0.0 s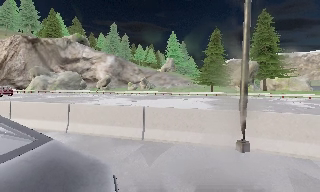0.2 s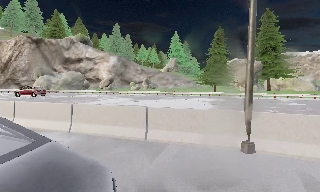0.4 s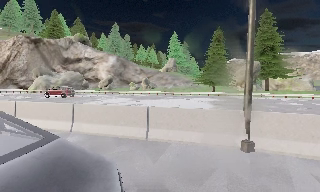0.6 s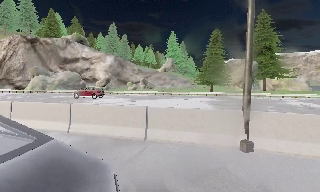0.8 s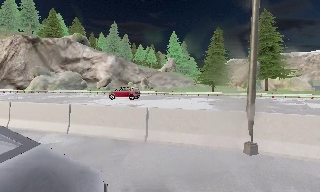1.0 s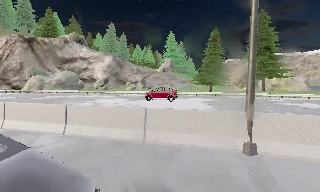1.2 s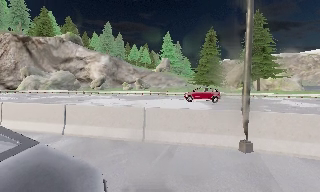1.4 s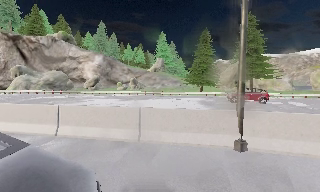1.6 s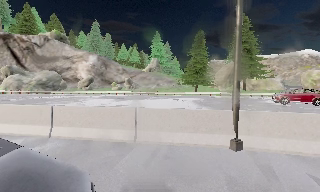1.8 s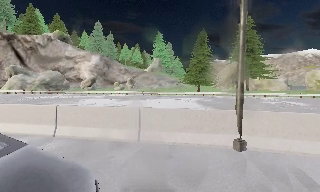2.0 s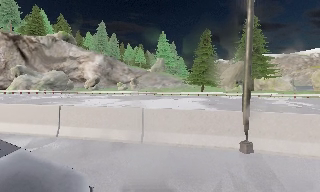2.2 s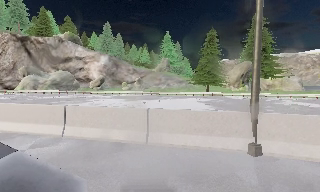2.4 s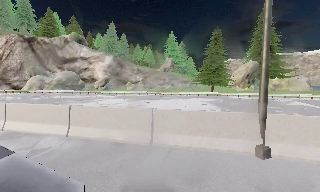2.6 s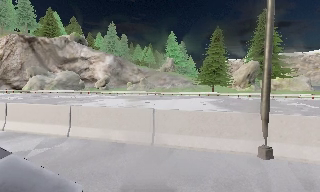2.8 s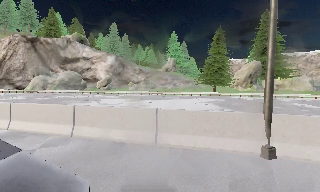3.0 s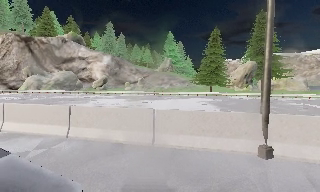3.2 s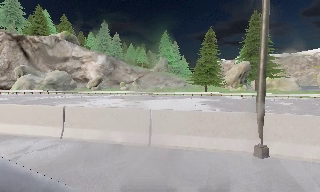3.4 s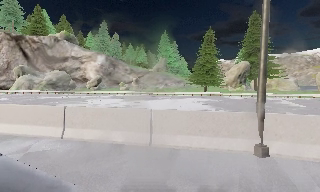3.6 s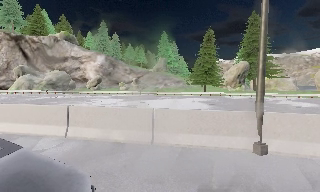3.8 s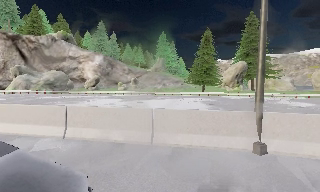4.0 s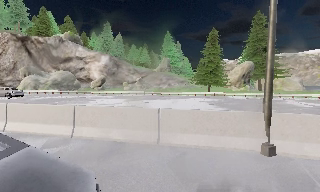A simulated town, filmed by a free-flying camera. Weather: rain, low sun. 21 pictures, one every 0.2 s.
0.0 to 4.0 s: The camera travels to its left, about 1 m.
The film runs backward here.
